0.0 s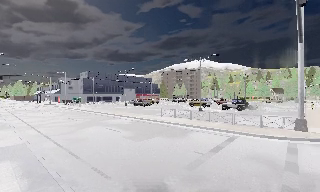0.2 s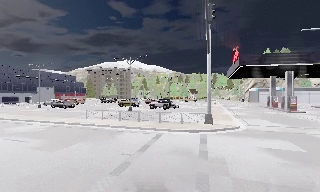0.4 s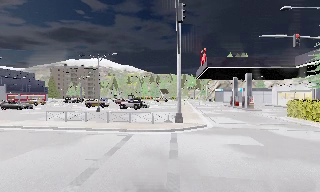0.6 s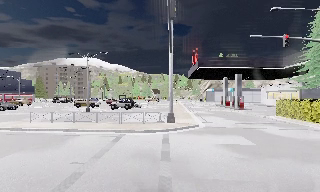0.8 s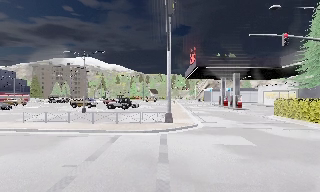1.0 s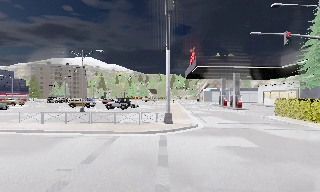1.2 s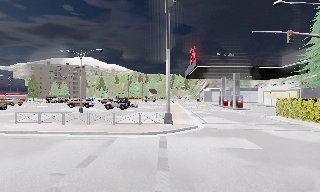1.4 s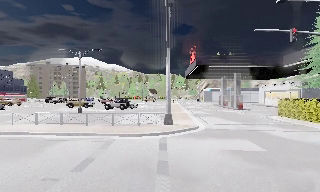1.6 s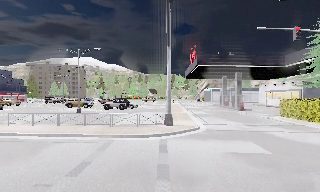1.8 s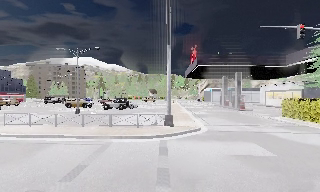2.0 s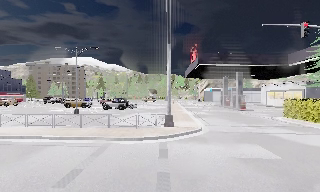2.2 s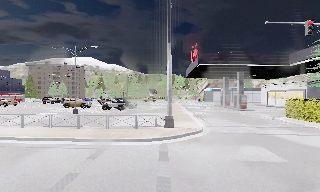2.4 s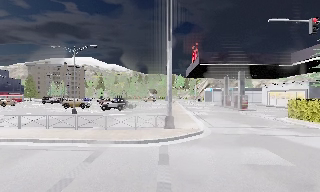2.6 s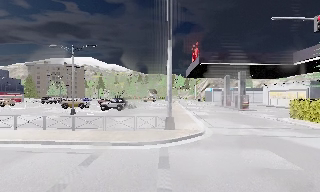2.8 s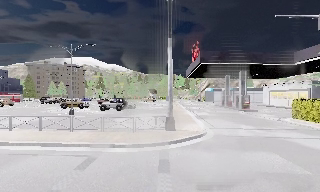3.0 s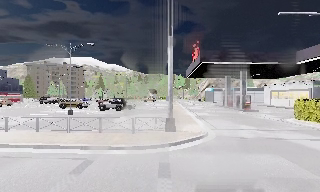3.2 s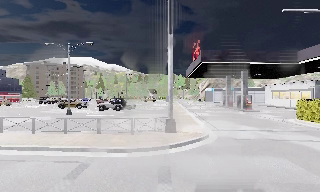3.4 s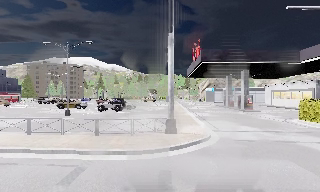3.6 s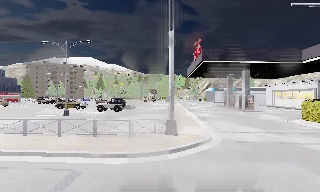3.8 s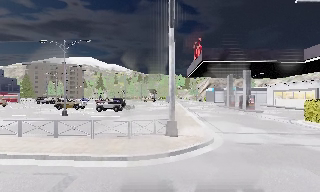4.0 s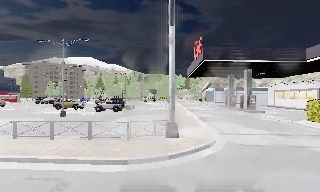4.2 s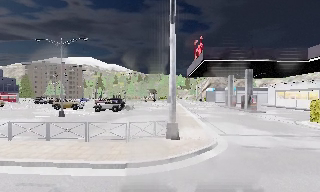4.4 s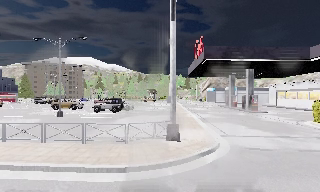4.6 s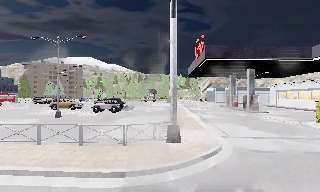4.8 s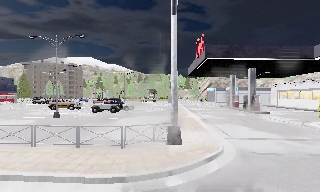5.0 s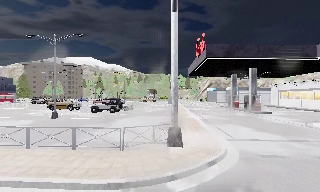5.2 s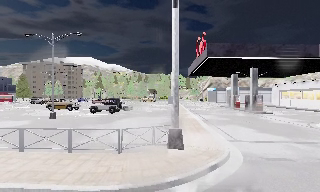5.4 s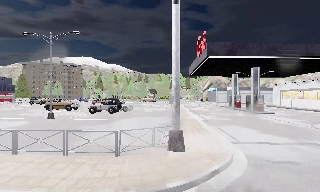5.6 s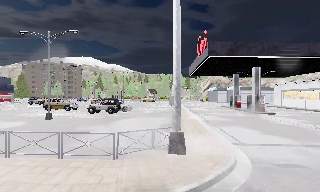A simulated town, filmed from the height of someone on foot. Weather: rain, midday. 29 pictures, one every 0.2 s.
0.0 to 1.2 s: The camera swings to its right by about 40 degrees, and the scene slides to the left. It travels forward, about 1.5 m.
1.2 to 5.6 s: The camera travels forward, about 6 m, so what stands in front looms larger.
The film runs forward here.
